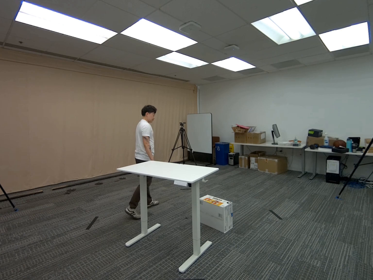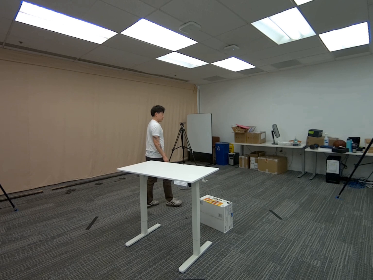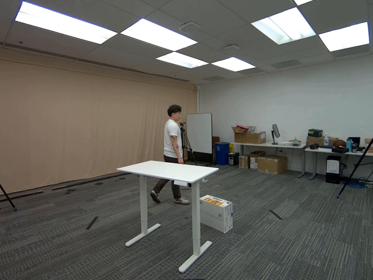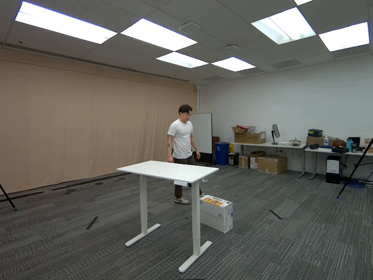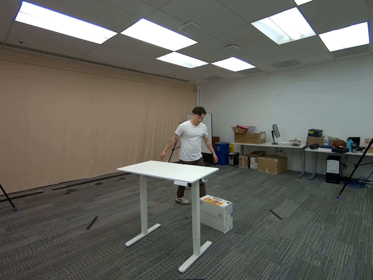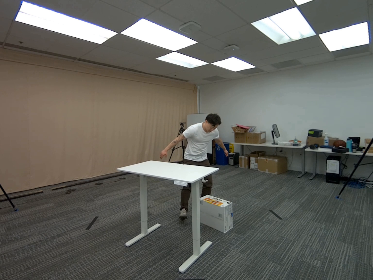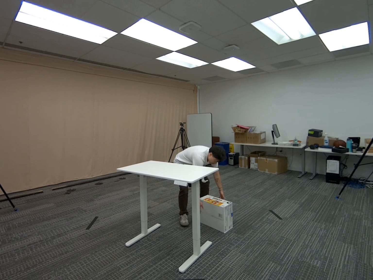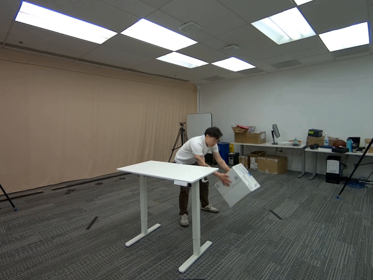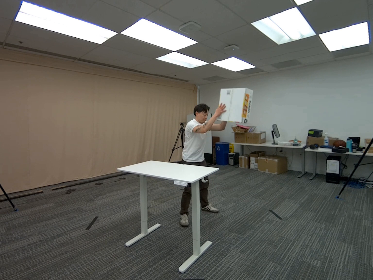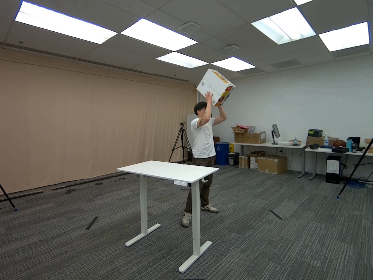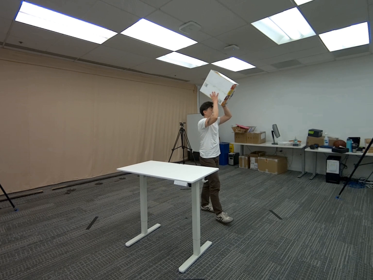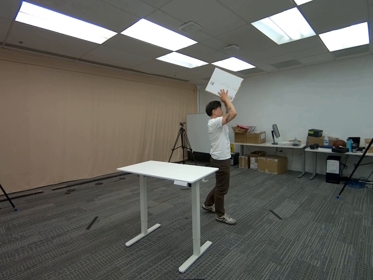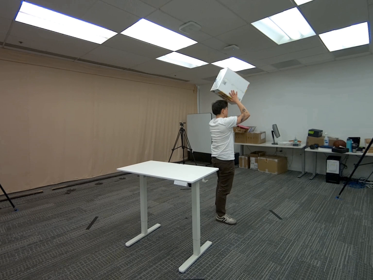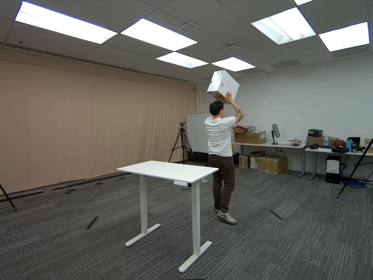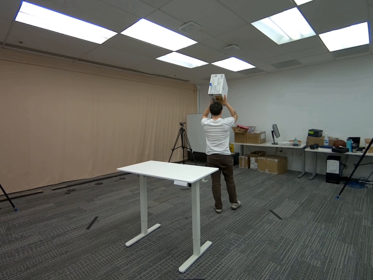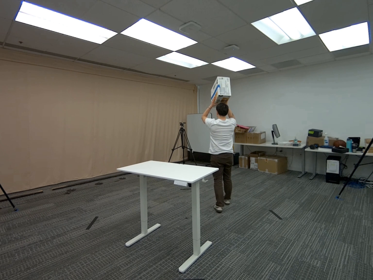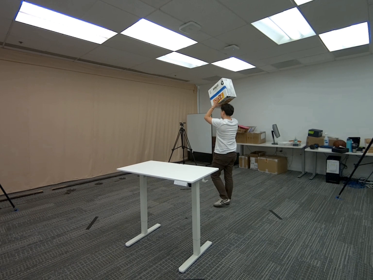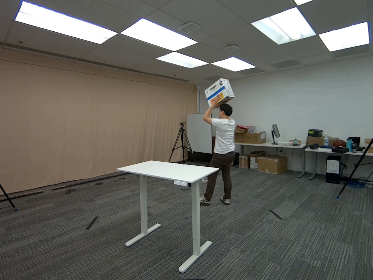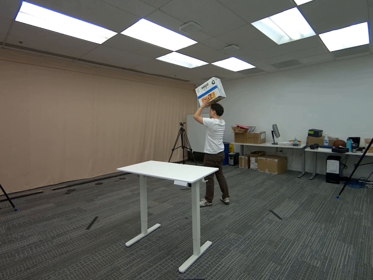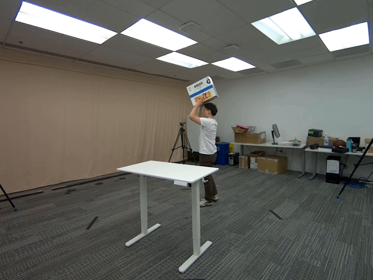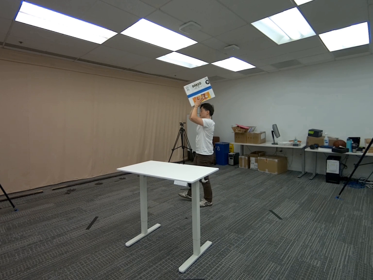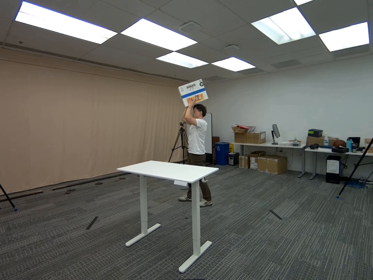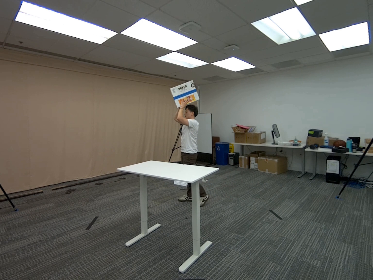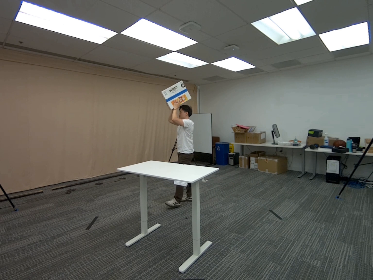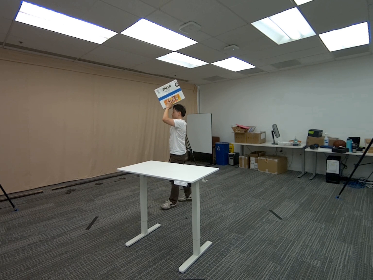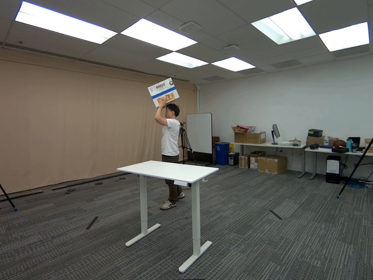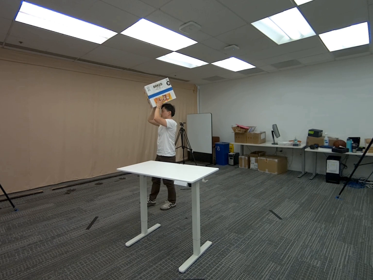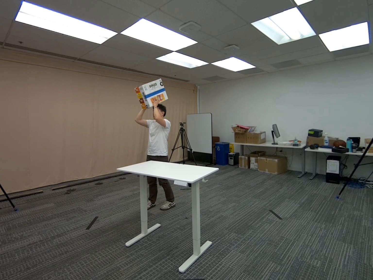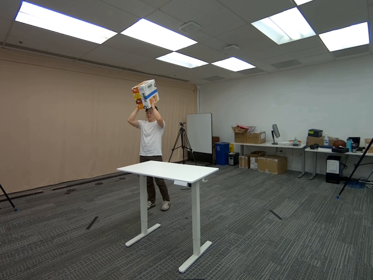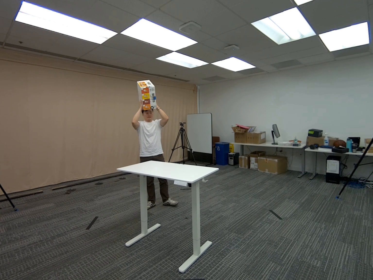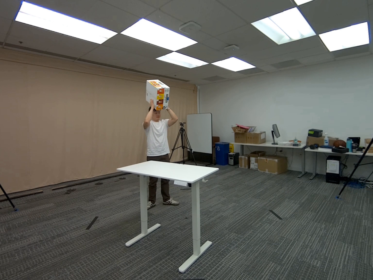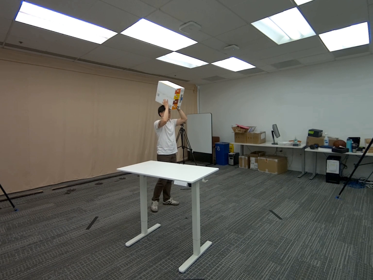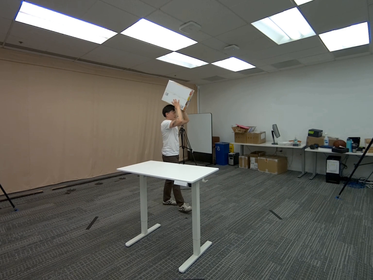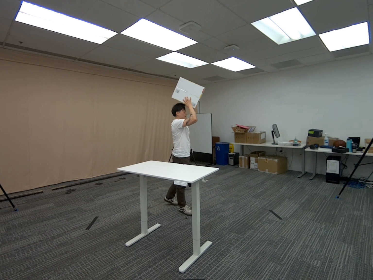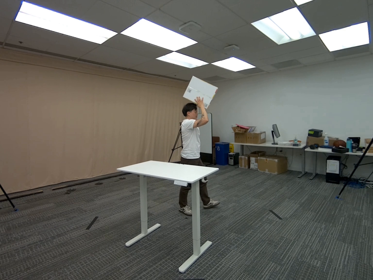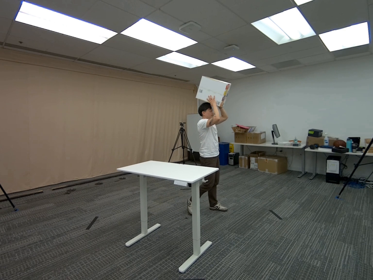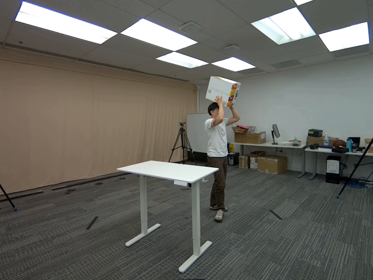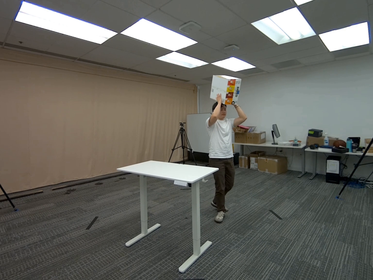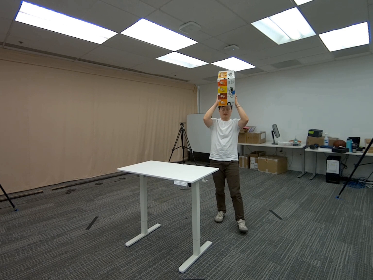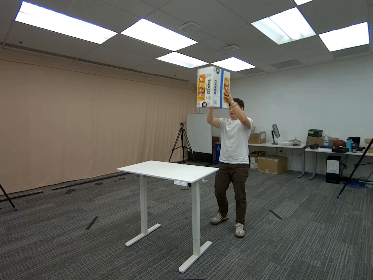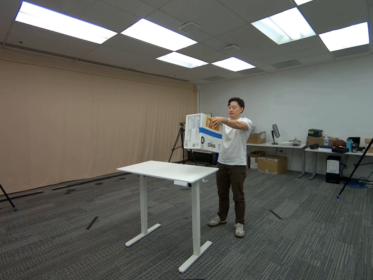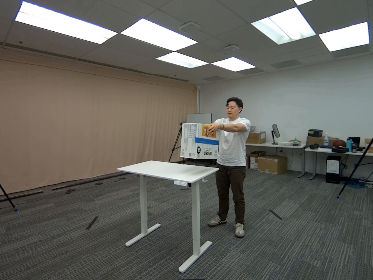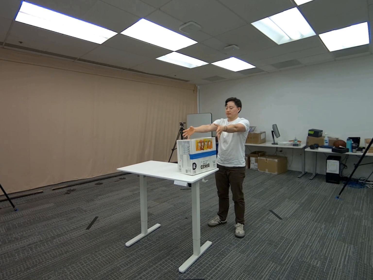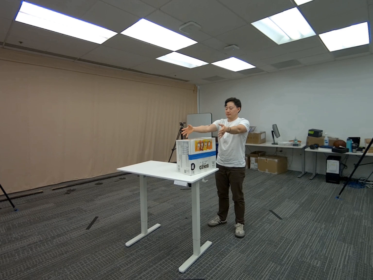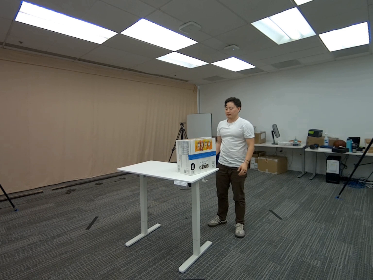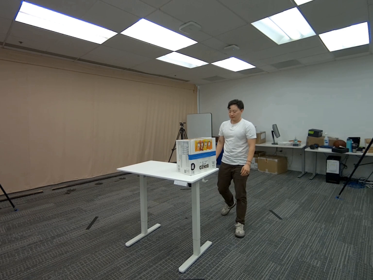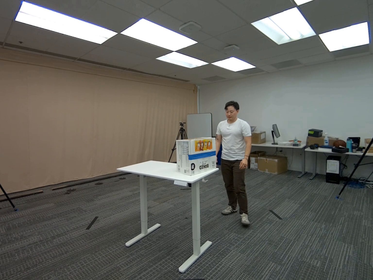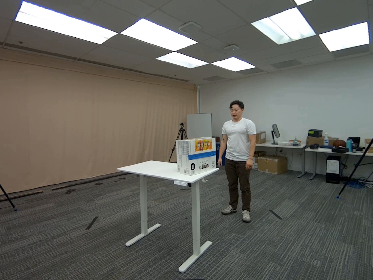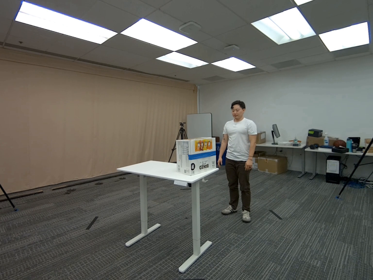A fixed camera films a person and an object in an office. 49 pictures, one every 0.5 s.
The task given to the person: Walk to the snack box on the ground, use both hands to pick up the box and place it on the white desk.
